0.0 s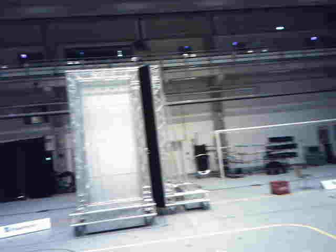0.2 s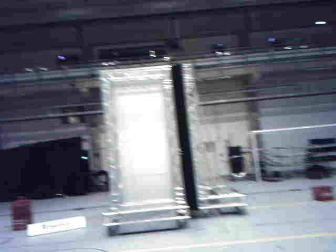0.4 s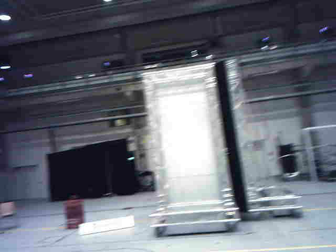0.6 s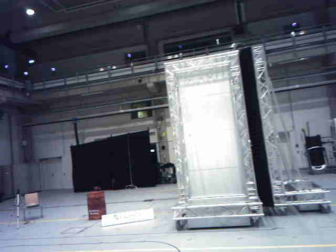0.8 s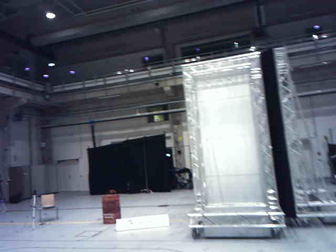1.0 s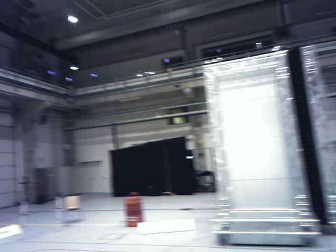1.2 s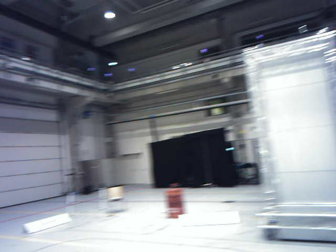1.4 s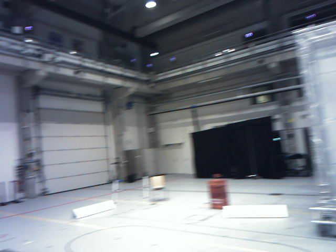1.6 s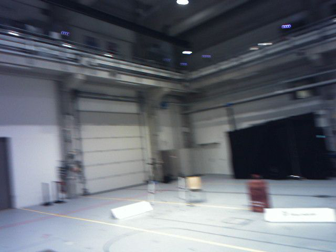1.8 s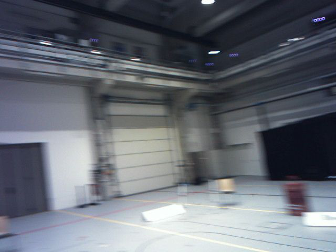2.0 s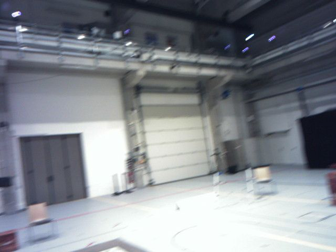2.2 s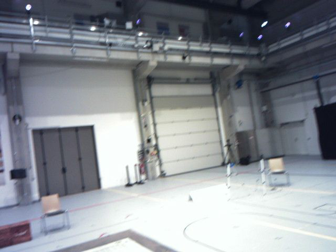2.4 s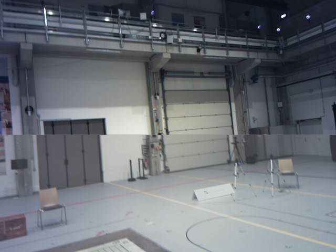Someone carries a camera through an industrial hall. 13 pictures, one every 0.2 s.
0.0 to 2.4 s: The scene slides to the right, as the camera pans about 70 degrees to its left. It travels forward, about 2.2 m.
The film runs forward here.
